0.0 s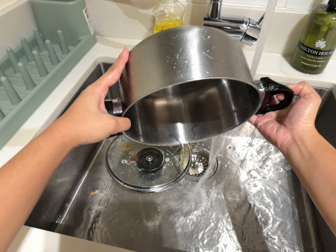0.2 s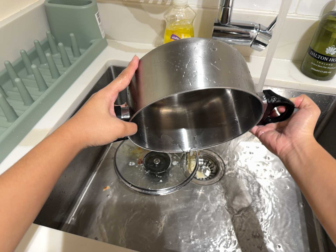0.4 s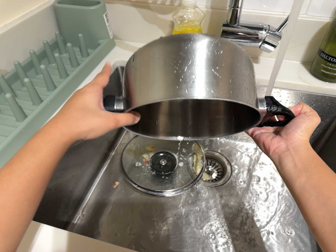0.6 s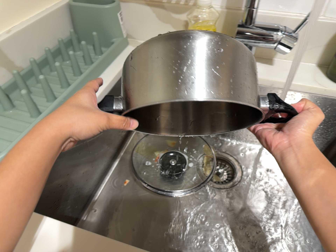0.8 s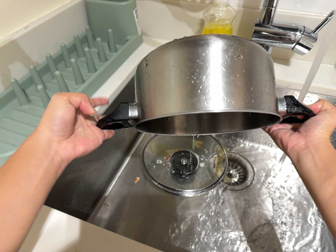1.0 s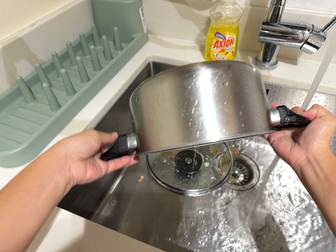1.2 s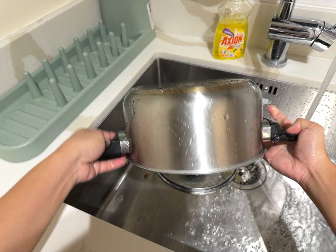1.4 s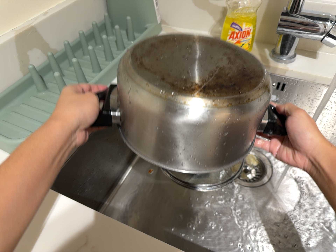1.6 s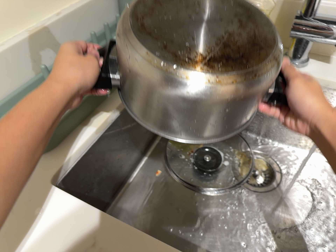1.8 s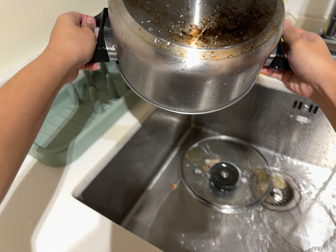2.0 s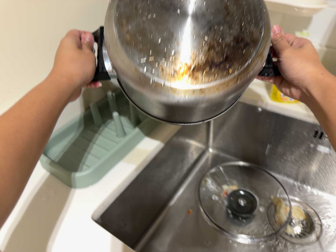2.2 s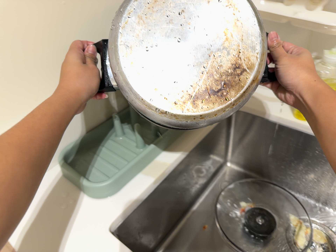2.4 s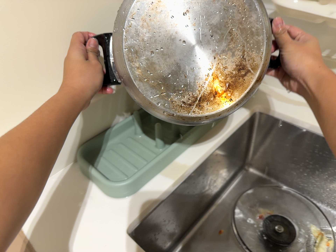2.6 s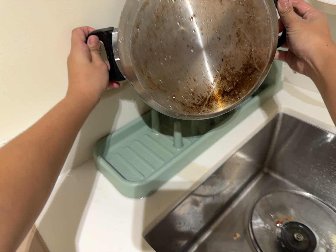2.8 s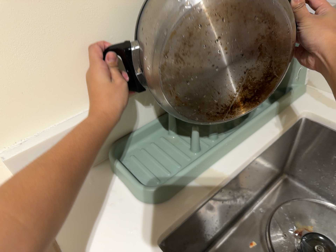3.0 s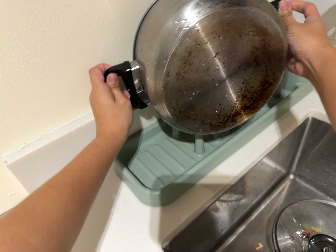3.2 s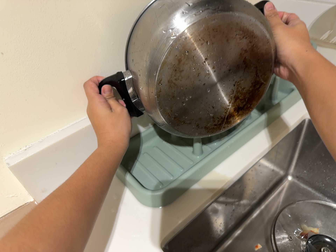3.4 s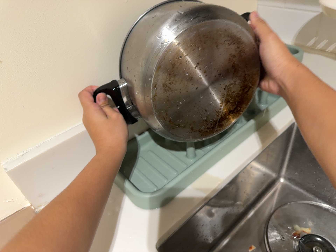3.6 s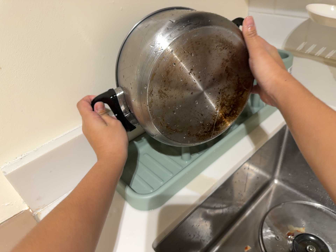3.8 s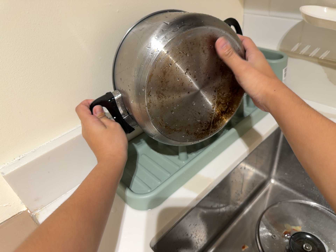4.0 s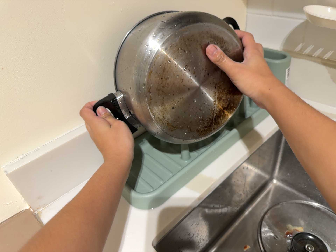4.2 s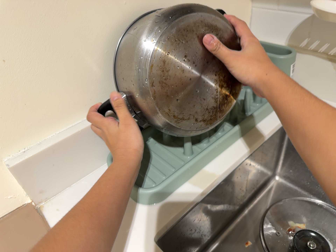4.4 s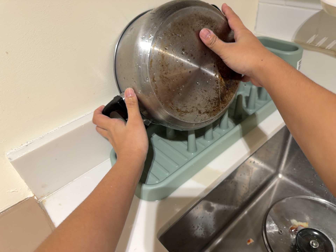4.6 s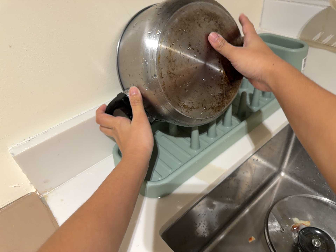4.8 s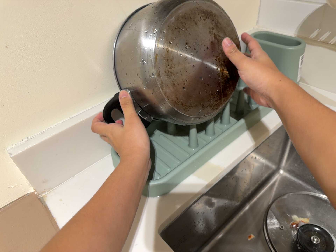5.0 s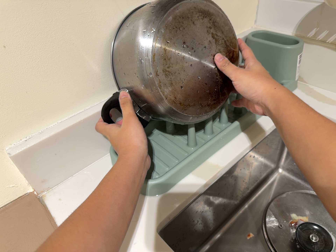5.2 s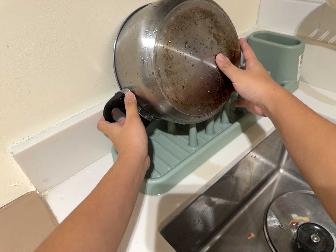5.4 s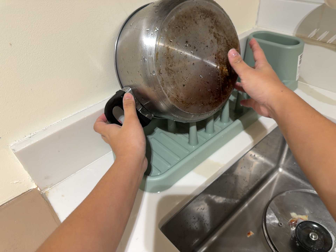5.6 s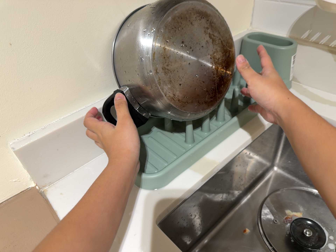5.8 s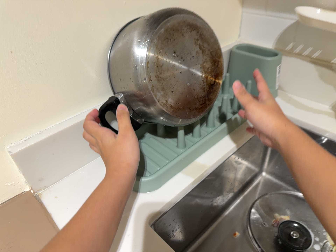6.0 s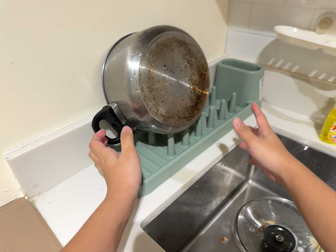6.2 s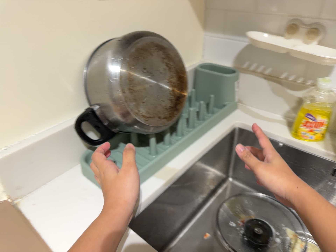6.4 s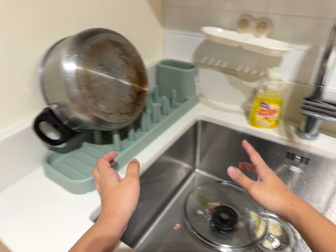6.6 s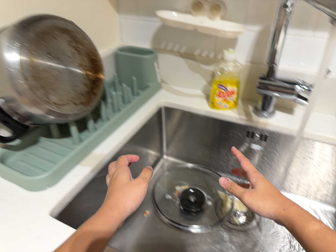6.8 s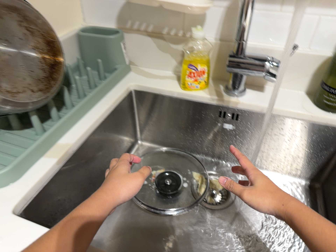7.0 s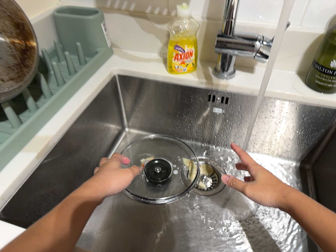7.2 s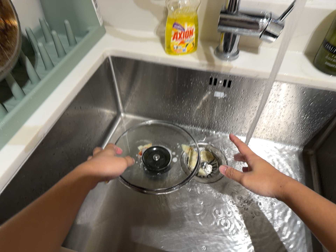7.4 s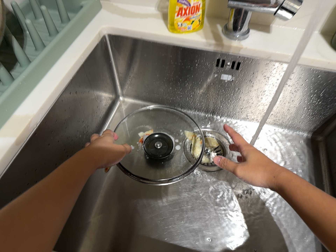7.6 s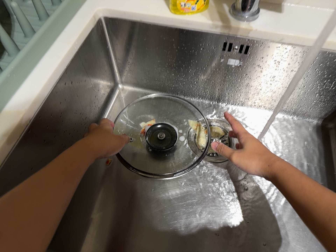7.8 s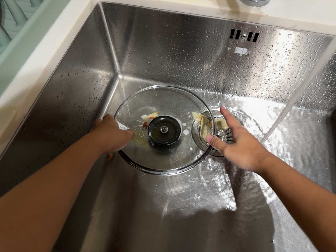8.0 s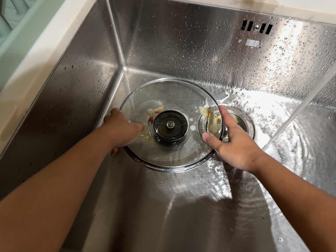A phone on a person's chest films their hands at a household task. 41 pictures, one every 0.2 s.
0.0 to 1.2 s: The camera shifts only a little, or ends up much as it began.
1.2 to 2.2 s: The scene slides to the right, as the camera pans about 15 degrees to its left. It rolls about its line of sight by about 10 degrees, and the scene rotates clockwise.
2.2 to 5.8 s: The camera shifts only a little, or ends up much as it began.
5.8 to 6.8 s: The camera pans to its right by about 25 degrees. It travels to its right, about 10 cm, so close, fixed things drift to the left. It rolls about its line of sight by about 10 degrees, and the scene rotates counterclockwise.
6.8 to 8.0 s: The camera travels forward and toward the top of its view, about 18 cm, so what stands in front looms larger. Its aim tips toward the bottom of its view by about 20 degrees, and the scene shifts upward.
The film runs forward here.
